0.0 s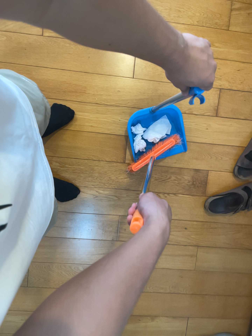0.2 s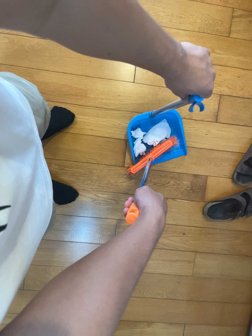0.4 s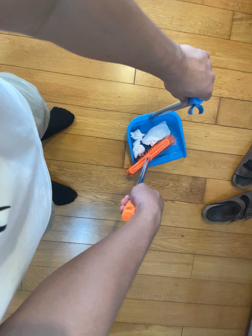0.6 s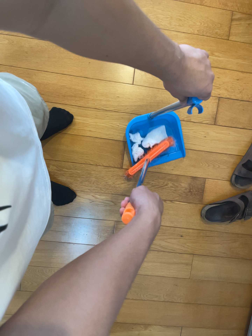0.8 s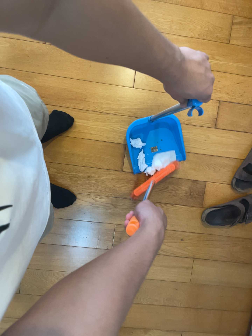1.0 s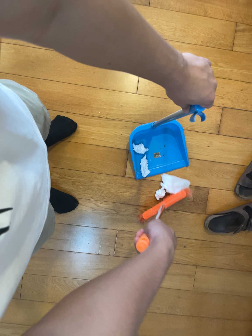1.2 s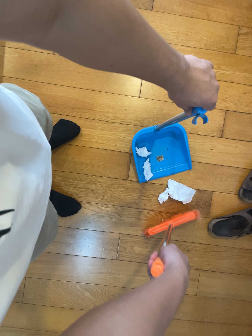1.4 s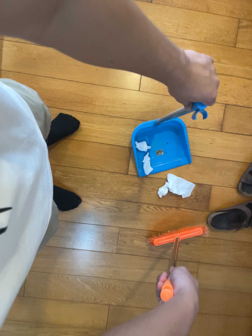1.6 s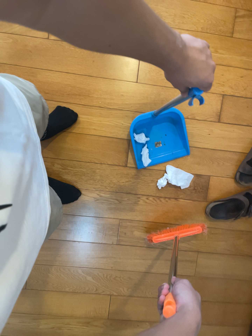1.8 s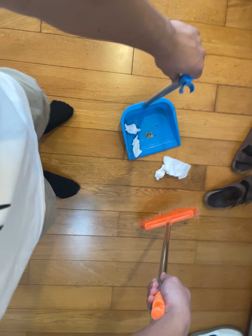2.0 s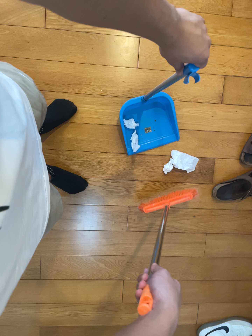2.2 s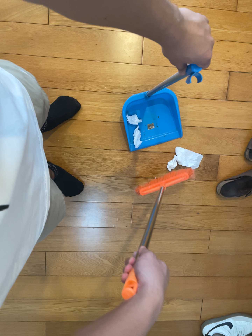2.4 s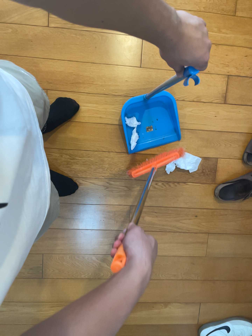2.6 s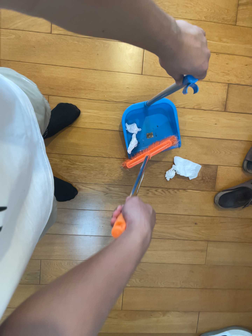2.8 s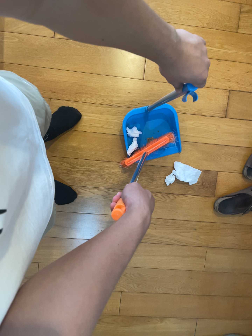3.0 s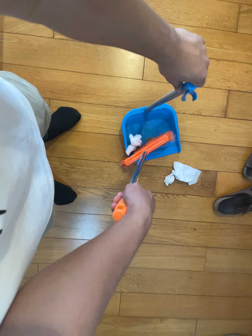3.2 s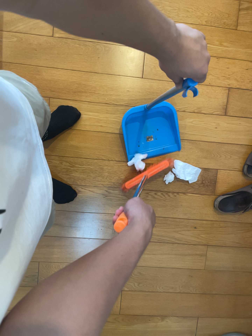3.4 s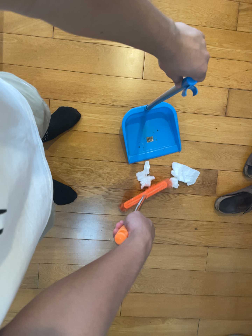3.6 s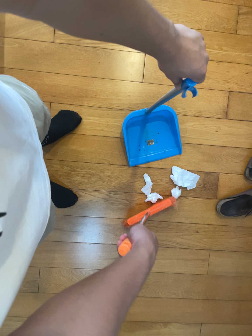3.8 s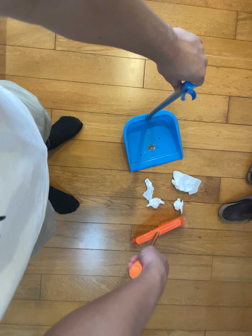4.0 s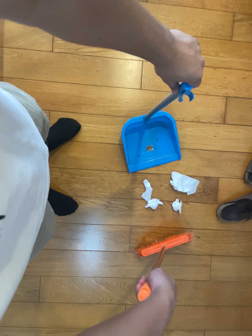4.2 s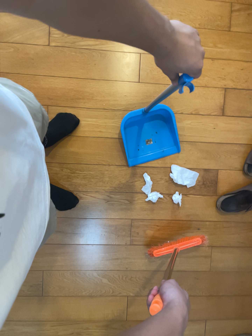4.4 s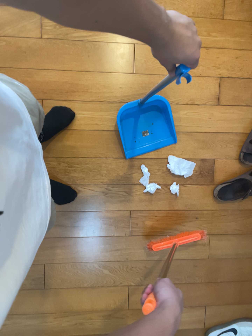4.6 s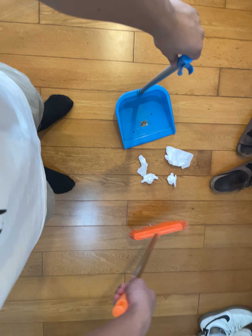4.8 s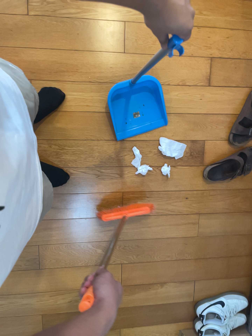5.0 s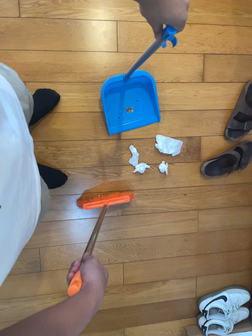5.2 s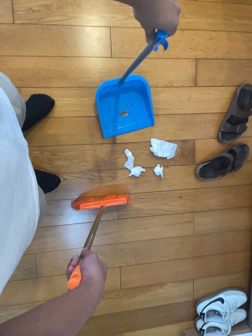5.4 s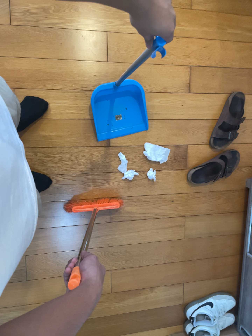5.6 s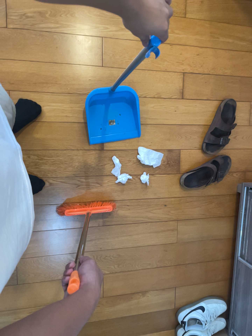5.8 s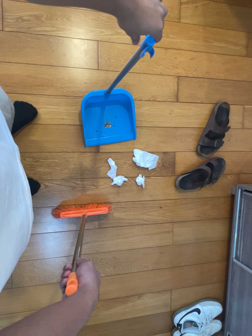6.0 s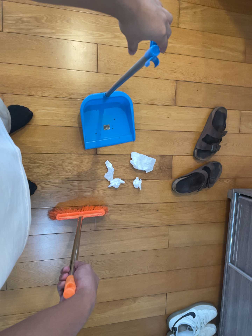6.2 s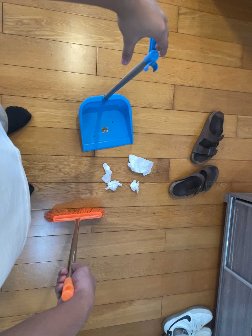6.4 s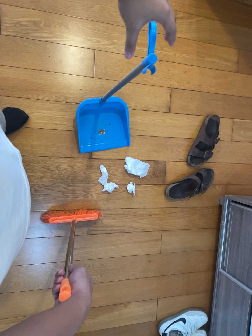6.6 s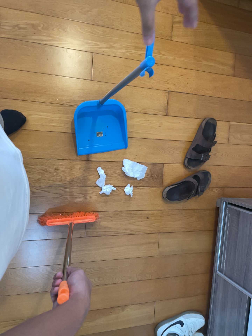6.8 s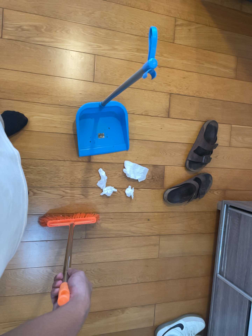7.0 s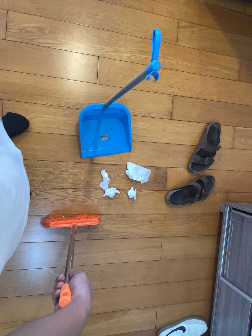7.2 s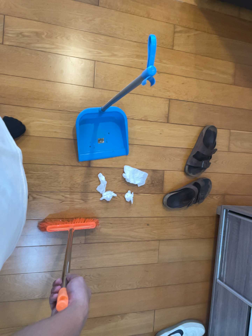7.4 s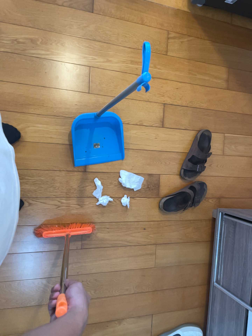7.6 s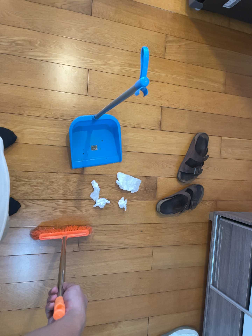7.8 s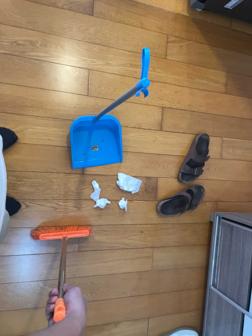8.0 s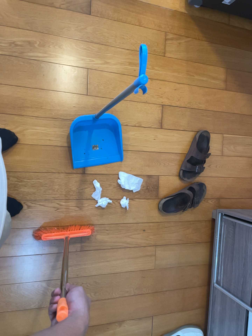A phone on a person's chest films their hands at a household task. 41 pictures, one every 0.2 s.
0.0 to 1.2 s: The camera shifts only a little, or ends up much as it began.
1.2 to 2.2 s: The camera travels to its left, about 7 cm, so close, fixed things drift to the right.
2.2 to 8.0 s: The camera pans to its right by about 15 degrees. It travels backward and toward the bottom of its view, about 10 cm, so what stands in front gets smaller.
The film runs backward here.
